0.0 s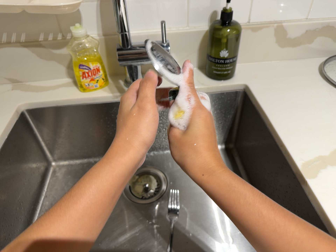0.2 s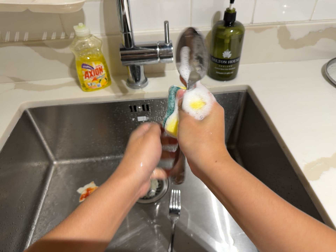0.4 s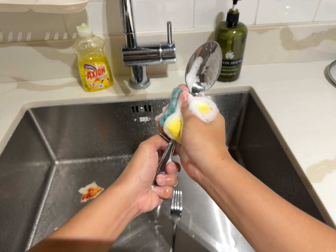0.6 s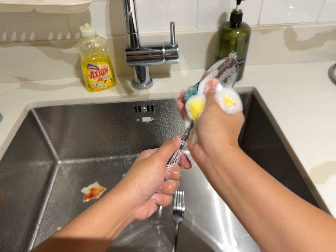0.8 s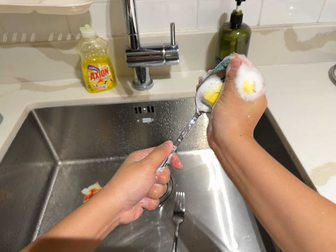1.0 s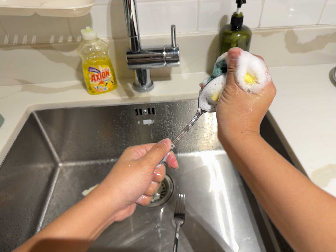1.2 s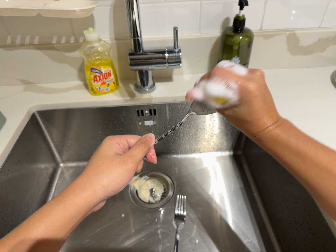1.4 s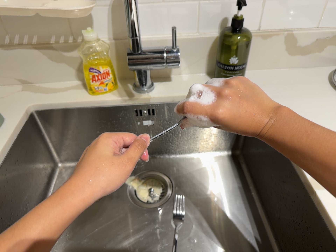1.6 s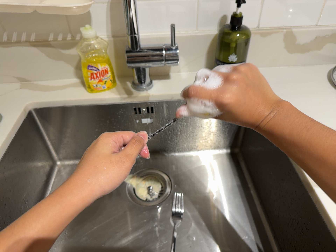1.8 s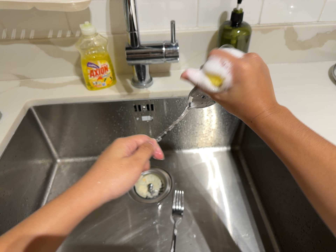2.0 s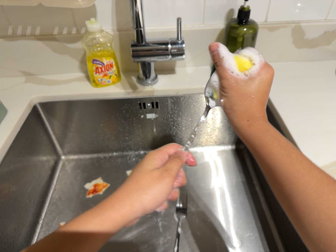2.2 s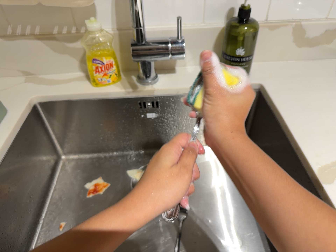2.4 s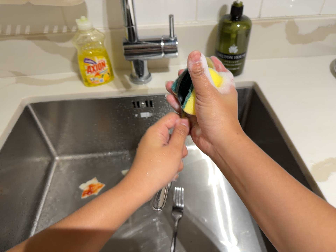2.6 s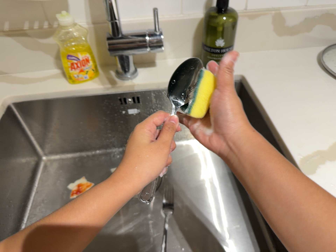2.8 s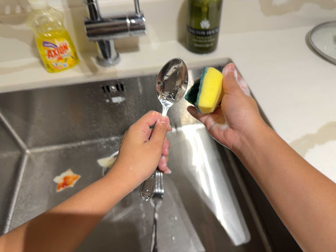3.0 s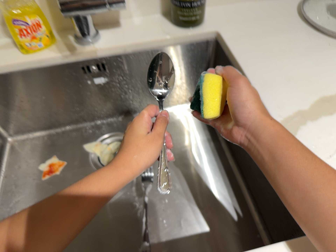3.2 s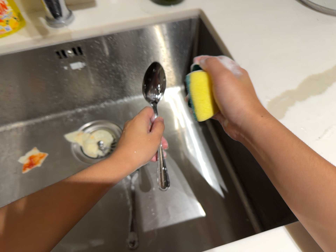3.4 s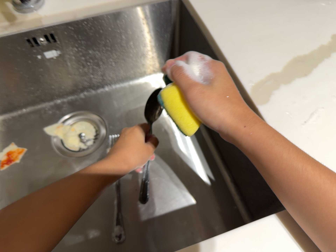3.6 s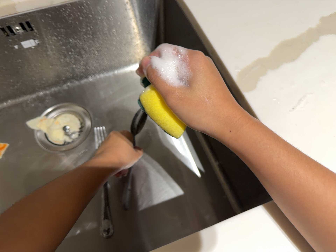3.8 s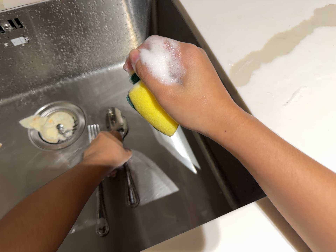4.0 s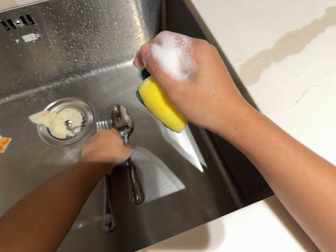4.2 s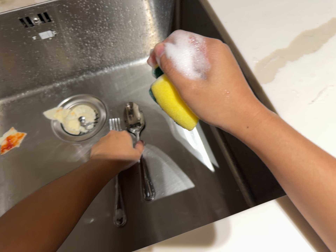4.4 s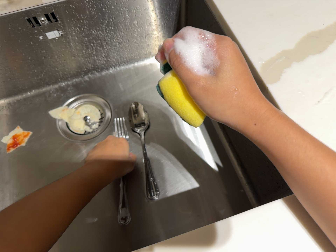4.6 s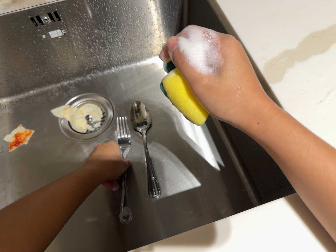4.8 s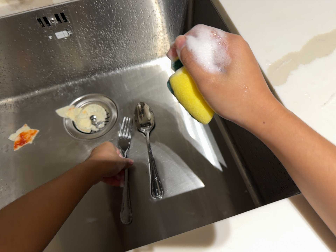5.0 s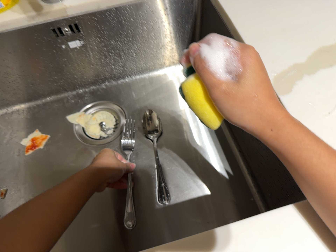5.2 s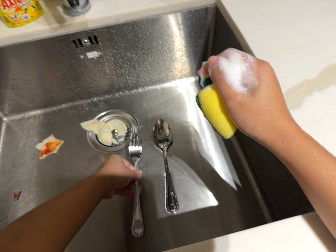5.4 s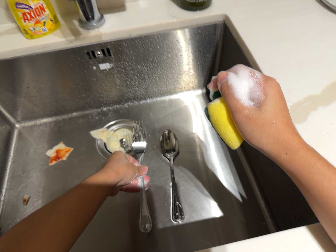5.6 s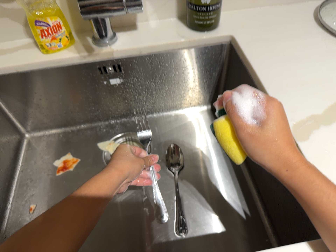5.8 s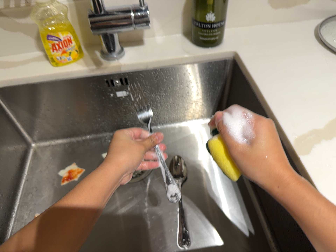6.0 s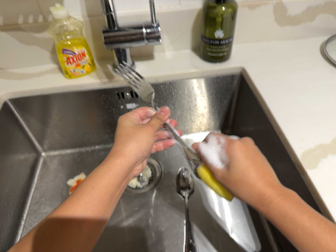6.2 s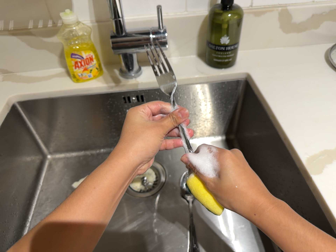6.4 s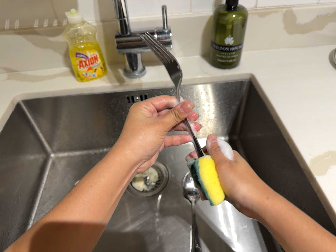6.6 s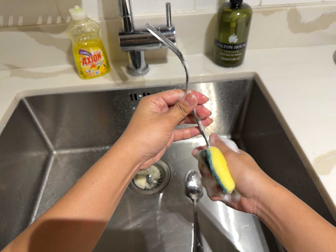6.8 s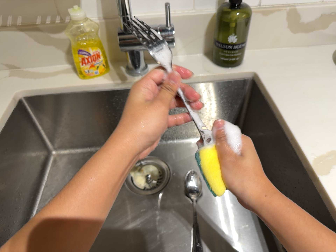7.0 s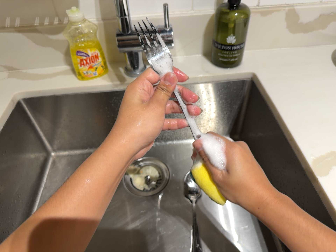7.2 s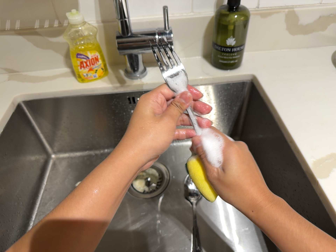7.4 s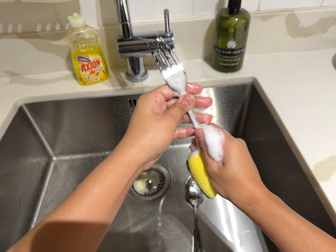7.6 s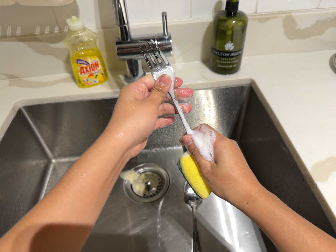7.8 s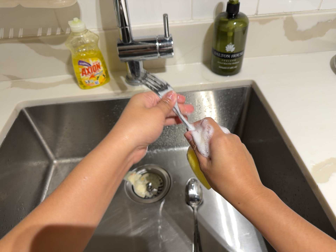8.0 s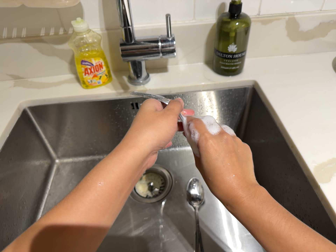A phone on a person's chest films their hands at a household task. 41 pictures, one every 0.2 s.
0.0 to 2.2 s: The camera shifts only a little, or ends up much as it began.
2.2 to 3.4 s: The camera pans to its right by about 10 degrees. It travels forward and to its right, about 12 cm, so what stands in front looms larger. Its aim tips toward the bottom of its view by about 15 degrees, and the scene shifts upward. It rolls about its line of sight by about 10 degrees, and the scene rotates counterclockwise.
3.4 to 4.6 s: The camera shifts only a little, or ends up much as it began.
4.6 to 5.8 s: The camera travels backward, about 8 cm, so what stands in front gets smaller. Its aim tips toward the top of its view by about 15 degrees, and the scene shifts downward.
5.8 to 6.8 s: The camera shifts only a little, or ends up much as it began.
6.8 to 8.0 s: The camera keeps its place and its aim.
The film runs backward here.
